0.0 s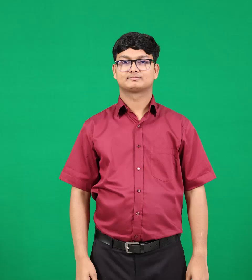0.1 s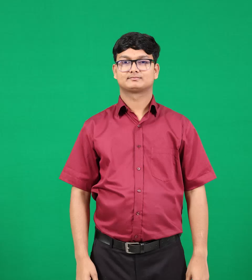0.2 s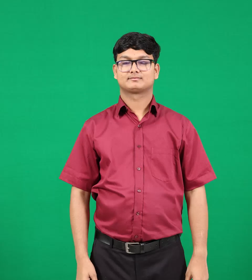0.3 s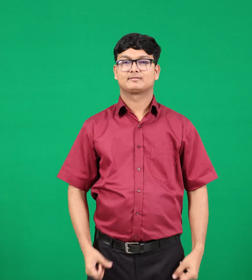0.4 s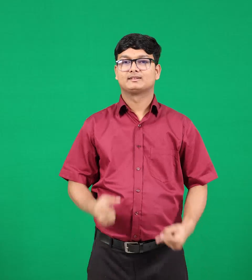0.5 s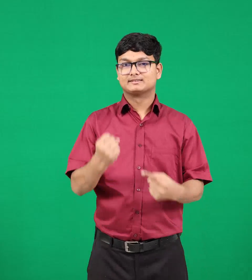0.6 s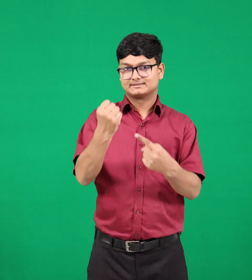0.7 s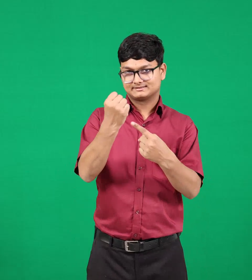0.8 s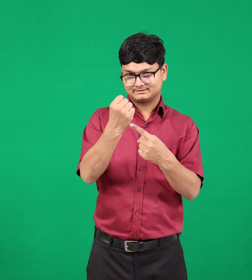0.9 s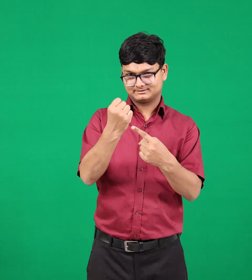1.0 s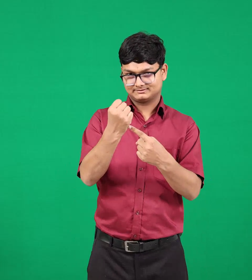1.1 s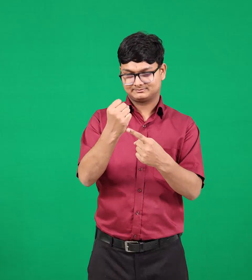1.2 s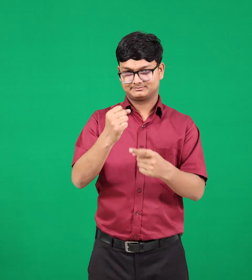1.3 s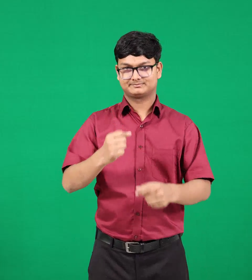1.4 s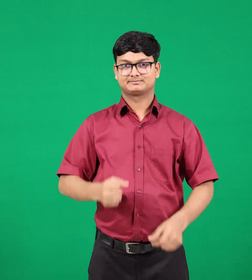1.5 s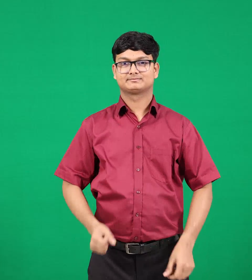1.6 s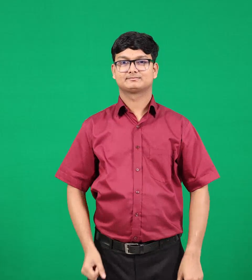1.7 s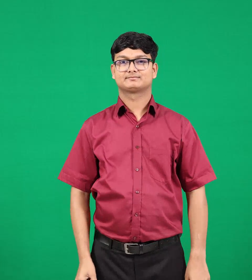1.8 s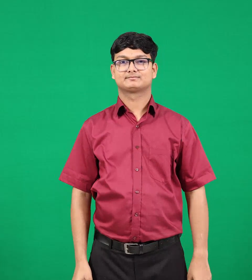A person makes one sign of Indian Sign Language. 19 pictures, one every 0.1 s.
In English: tuesday
